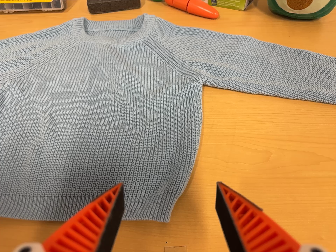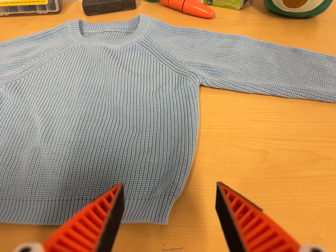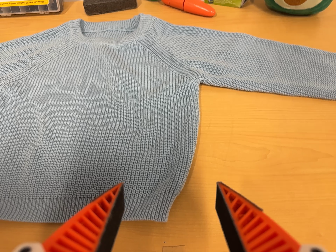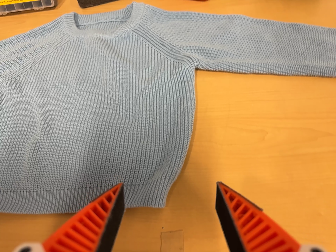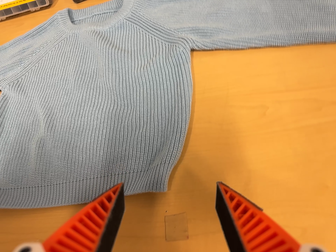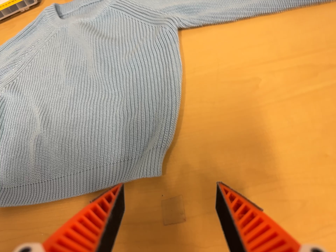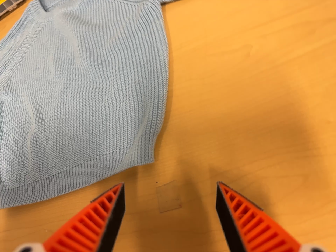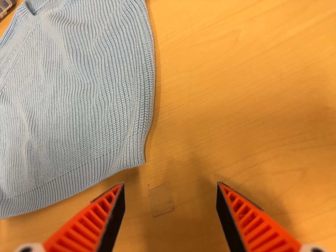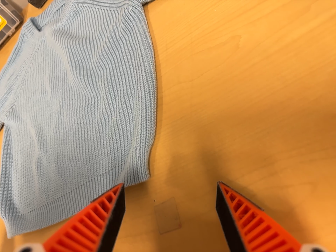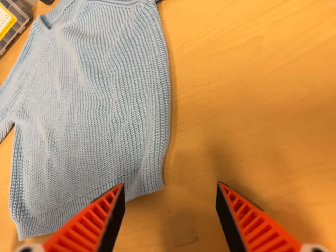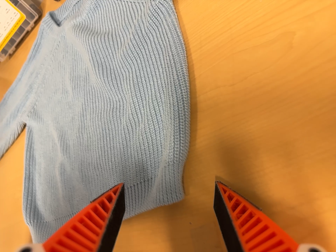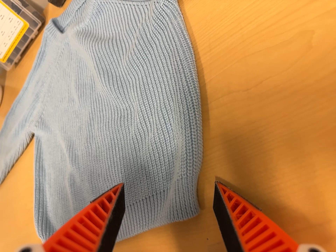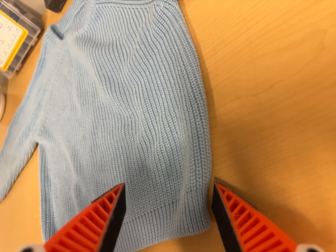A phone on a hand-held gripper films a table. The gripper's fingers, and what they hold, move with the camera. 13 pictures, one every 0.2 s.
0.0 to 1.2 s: The camera pans to its left by about 15 degrees. It travels to its right, about 12 cm. Its aim tips toward the bottom of its view by about 10 degrees, and the scene shifts upward. It rolls about its line of sight by about 20 degrees, and the scene rotates counterclockwise.
1.2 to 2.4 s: The camera pans to its left by about 15 degrees. It travels forward and toward the top of its view, about 10 cm, so what stands in front looms larger. It rolls about its line of sight by about 10 degrees, and the scene rotates counterclockwise.
The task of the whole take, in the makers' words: fold up.
The film runs forward here.
